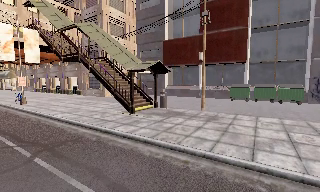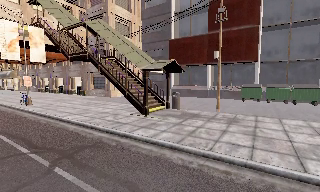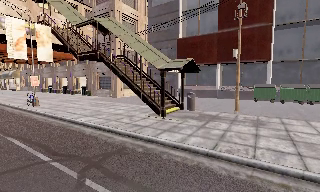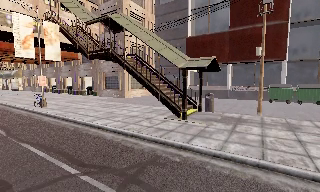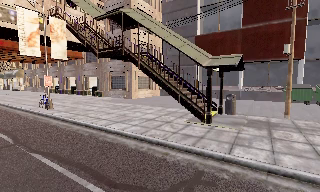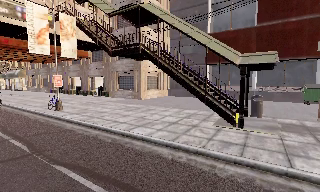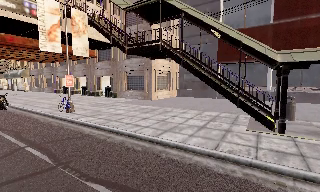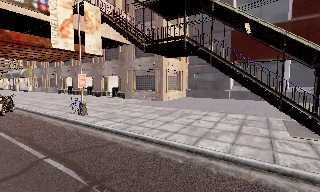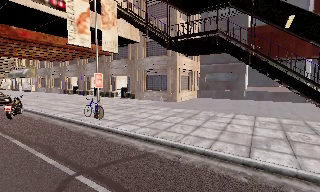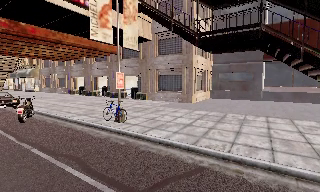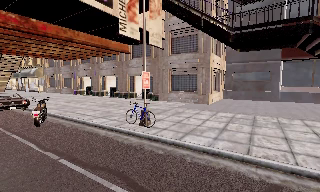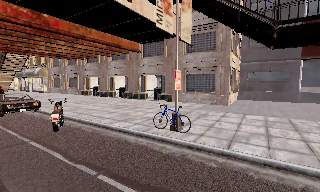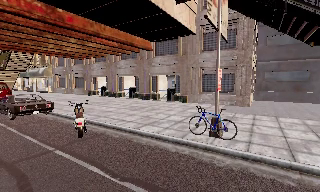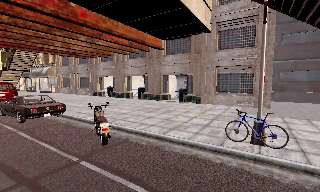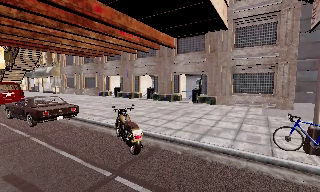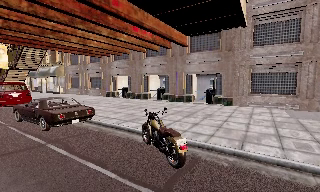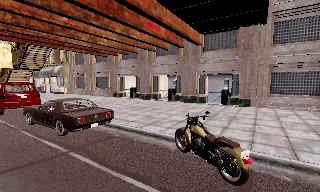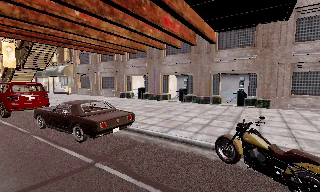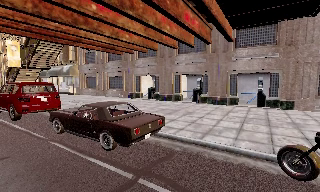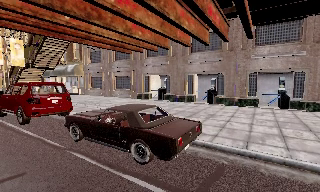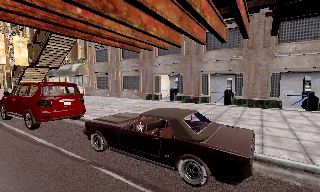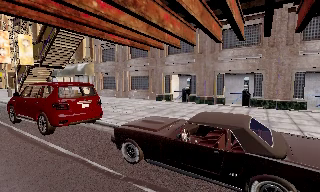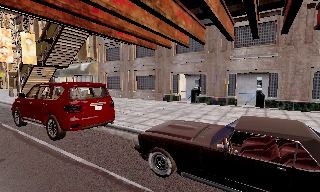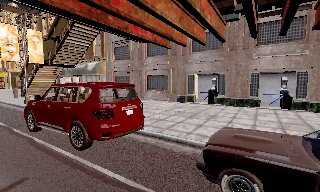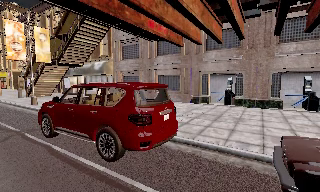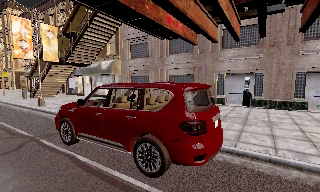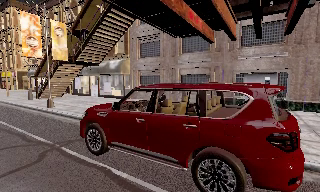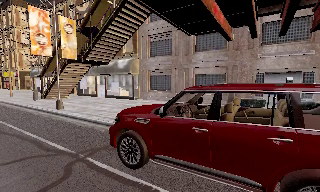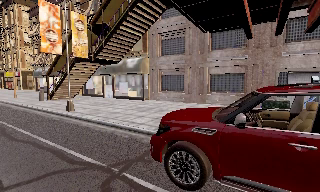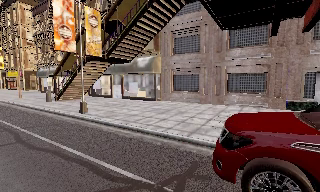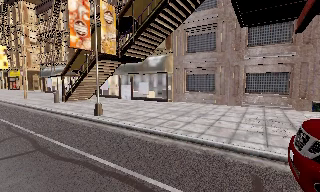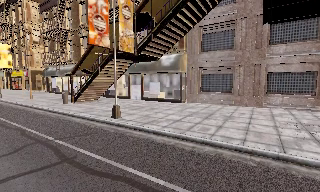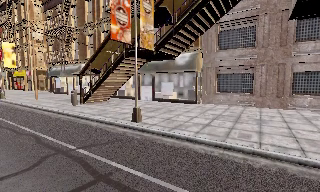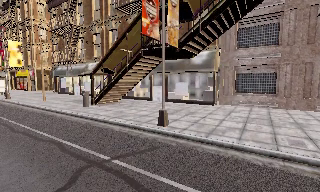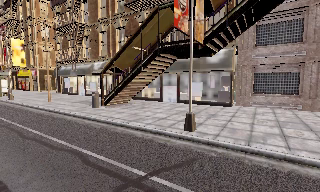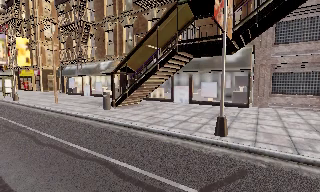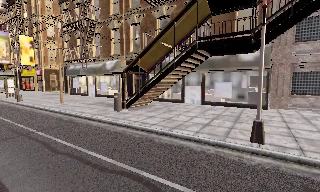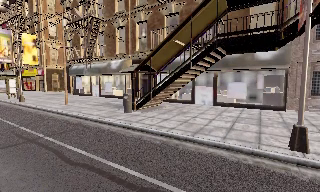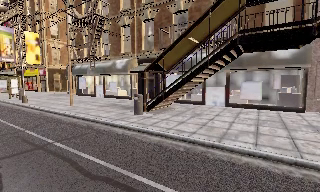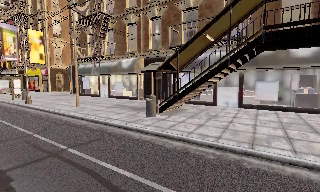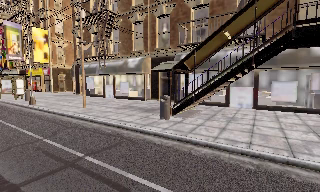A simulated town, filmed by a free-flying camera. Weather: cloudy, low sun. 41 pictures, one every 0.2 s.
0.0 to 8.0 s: The camera travels to its left and forward, about 50 m, so close, fixed things drift to the right.
The film runs forward here.
